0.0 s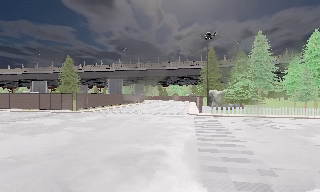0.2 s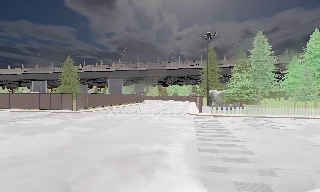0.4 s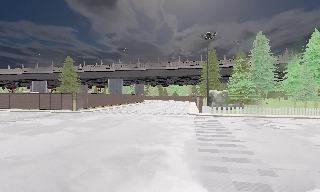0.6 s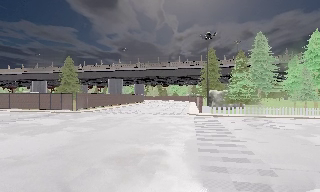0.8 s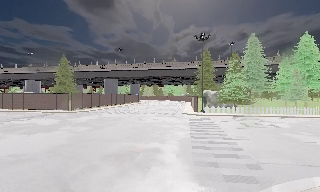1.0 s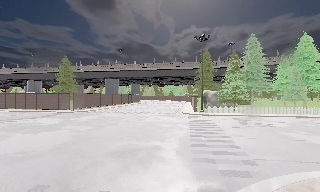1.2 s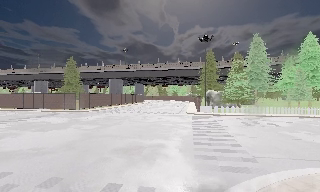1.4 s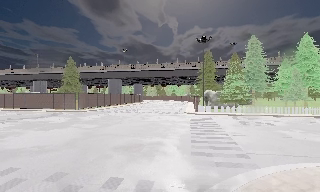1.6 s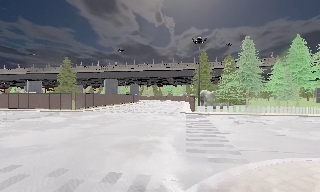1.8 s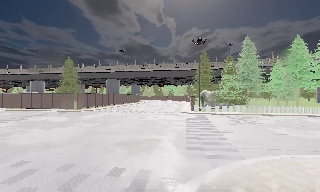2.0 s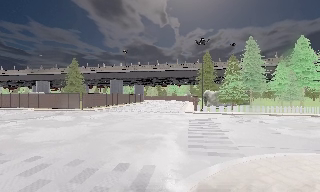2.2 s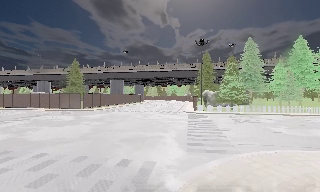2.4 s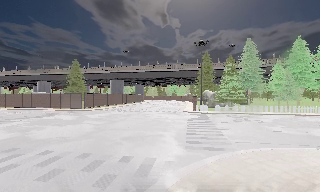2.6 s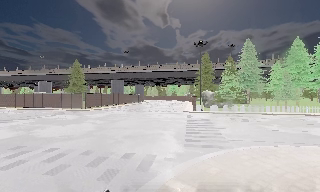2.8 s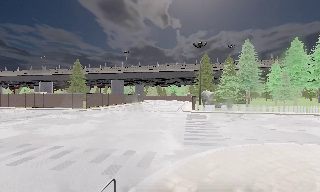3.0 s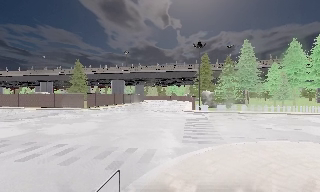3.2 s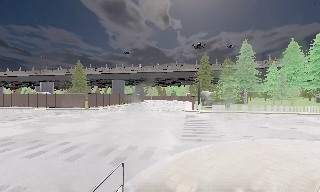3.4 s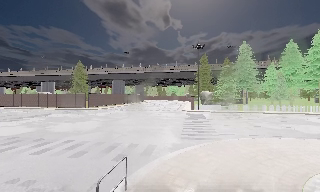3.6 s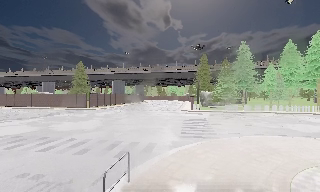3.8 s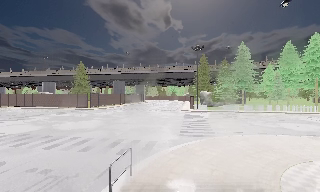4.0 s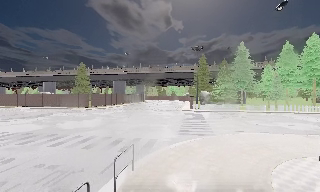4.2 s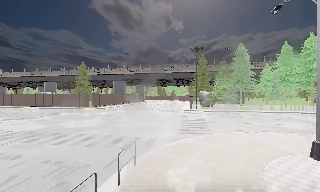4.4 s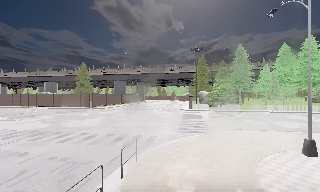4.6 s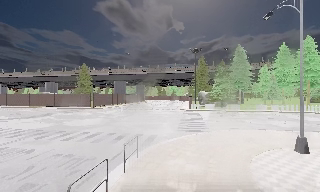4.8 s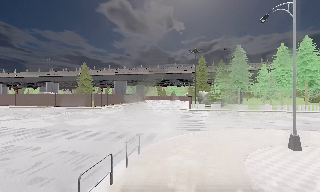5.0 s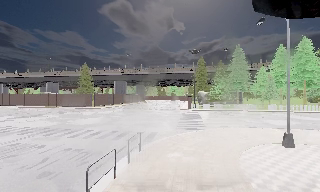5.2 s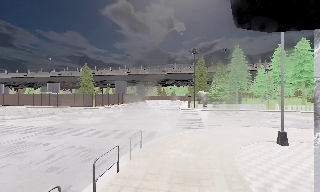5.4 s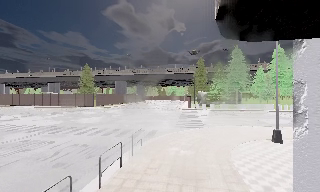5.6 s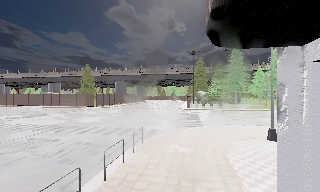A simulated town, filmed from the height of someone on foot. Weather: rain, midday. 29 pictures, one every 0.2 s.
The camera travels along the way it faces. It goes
backward.
0.0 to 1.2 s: The camera travels backward, about 1 m, so what stands in front gets smaller. It gains speed.
1.2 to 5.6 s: The camera travels backward, about 8 m, so what stands in front gets smaller.
The film runs backward here.
